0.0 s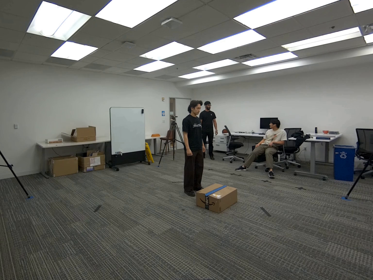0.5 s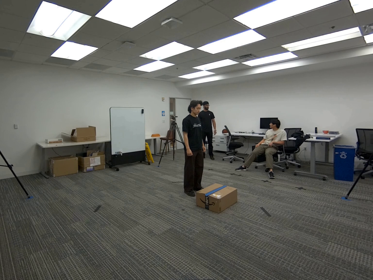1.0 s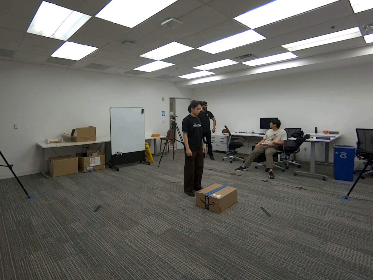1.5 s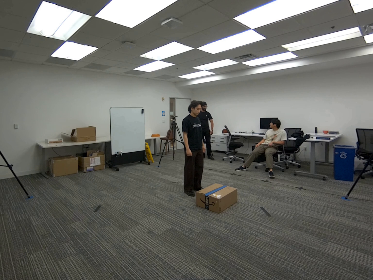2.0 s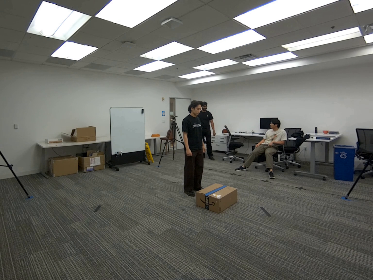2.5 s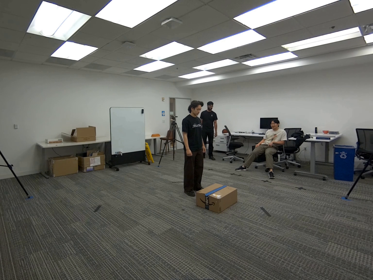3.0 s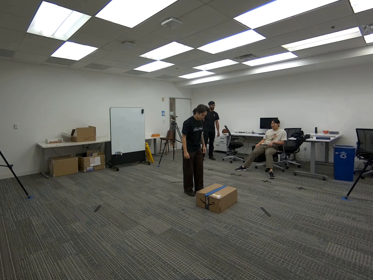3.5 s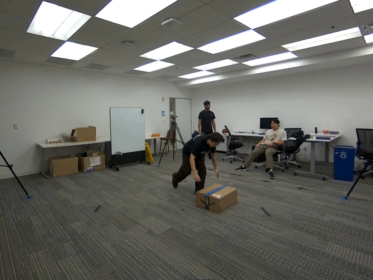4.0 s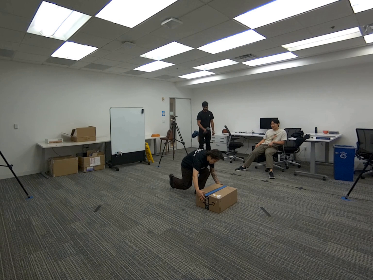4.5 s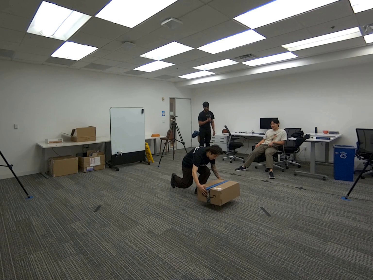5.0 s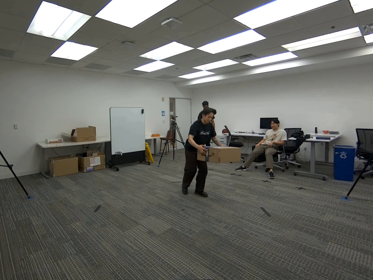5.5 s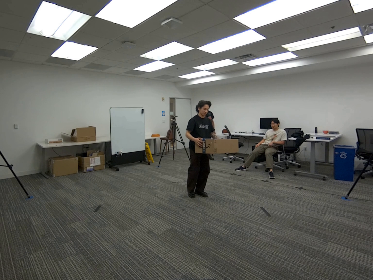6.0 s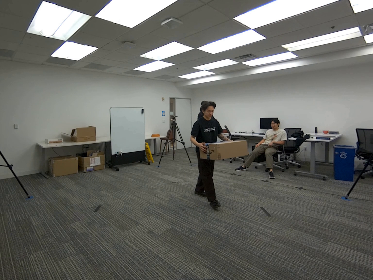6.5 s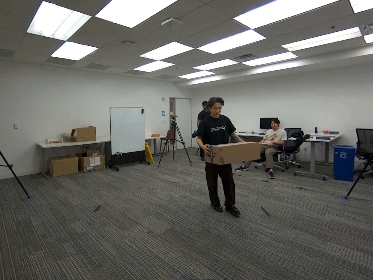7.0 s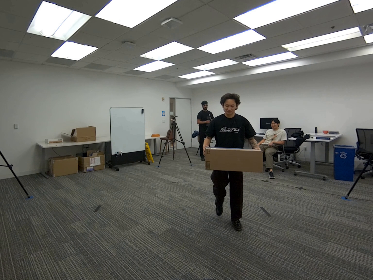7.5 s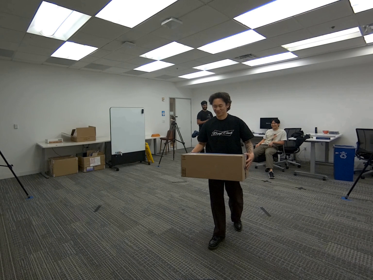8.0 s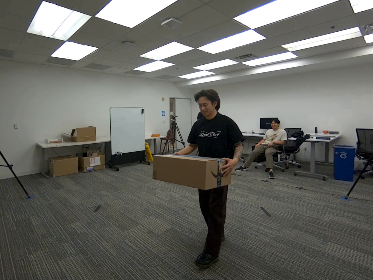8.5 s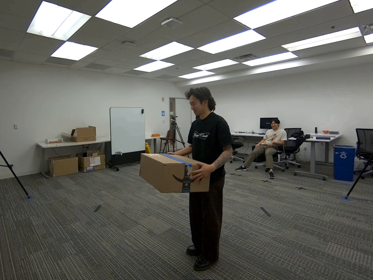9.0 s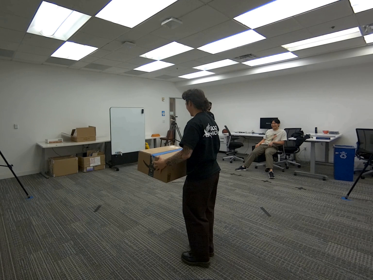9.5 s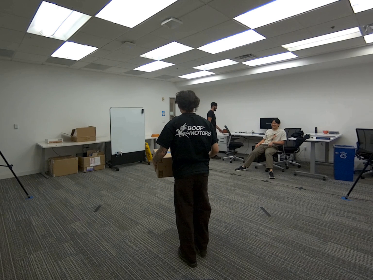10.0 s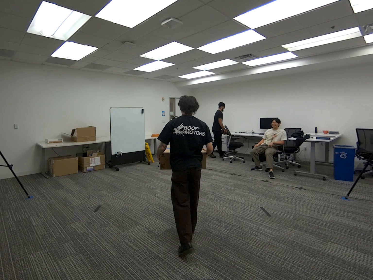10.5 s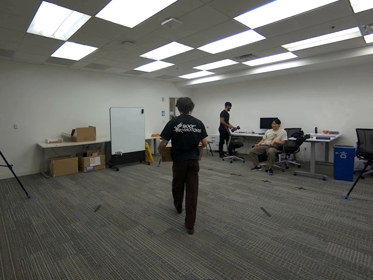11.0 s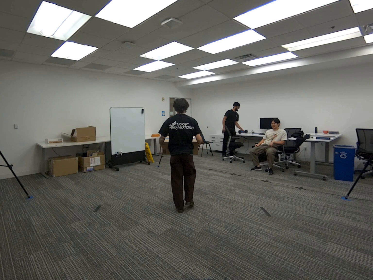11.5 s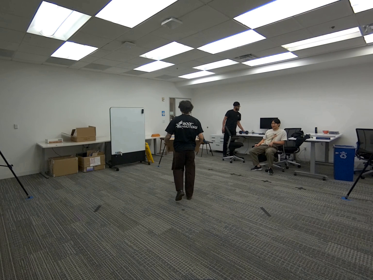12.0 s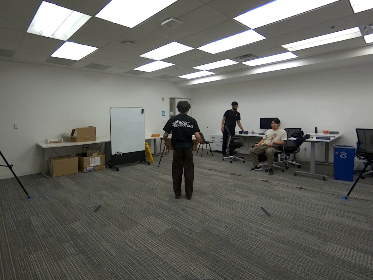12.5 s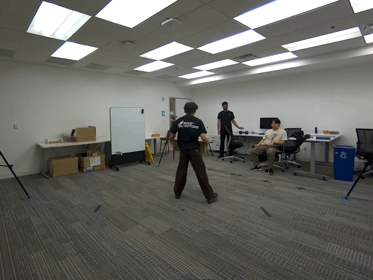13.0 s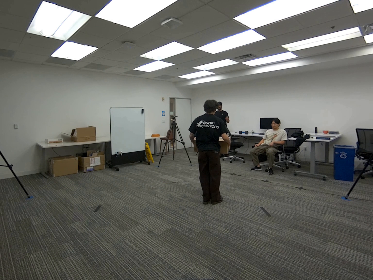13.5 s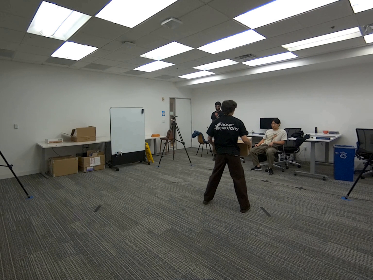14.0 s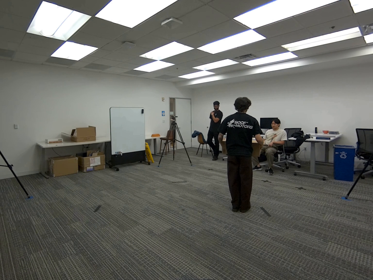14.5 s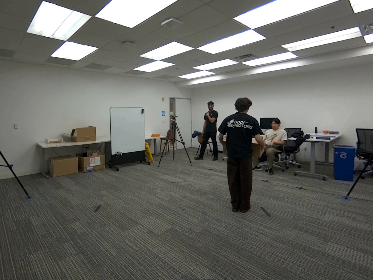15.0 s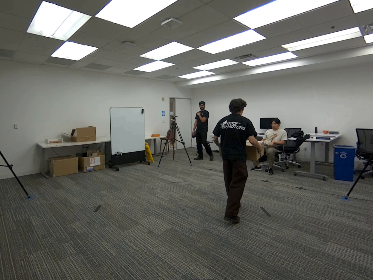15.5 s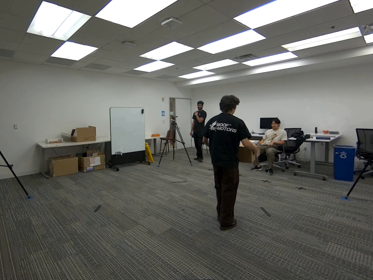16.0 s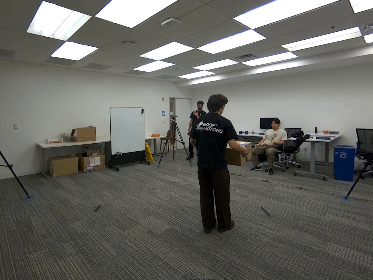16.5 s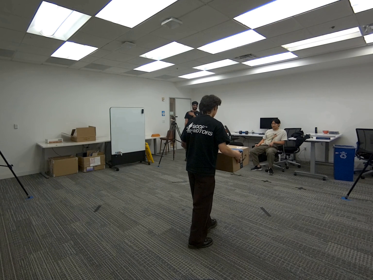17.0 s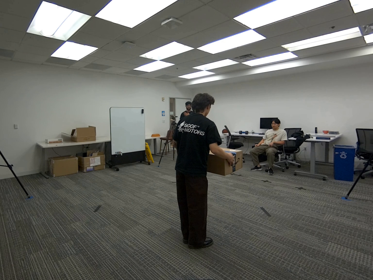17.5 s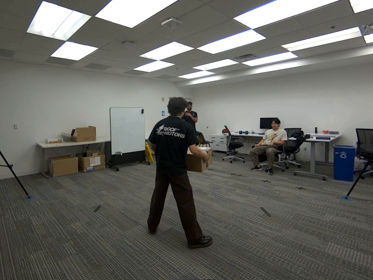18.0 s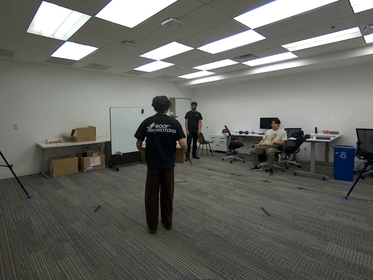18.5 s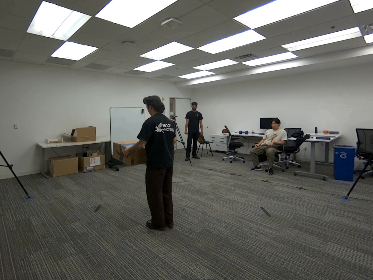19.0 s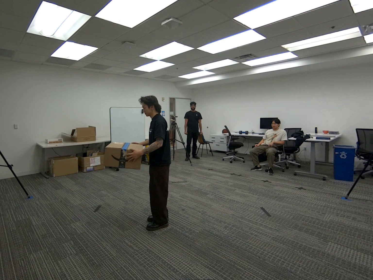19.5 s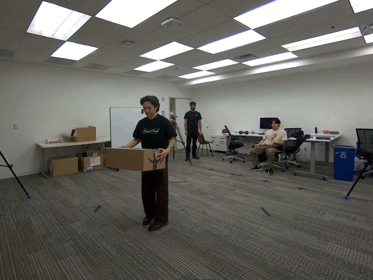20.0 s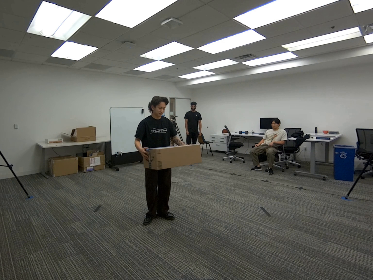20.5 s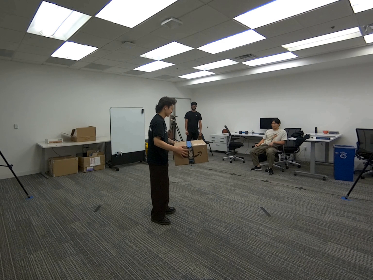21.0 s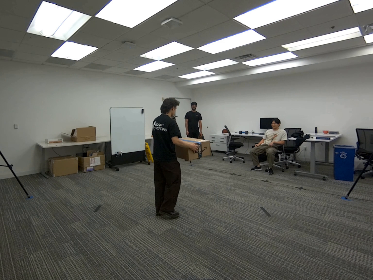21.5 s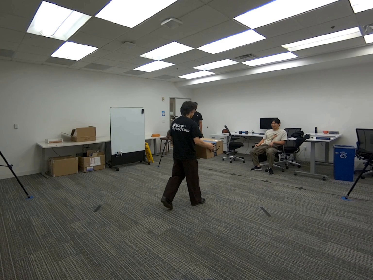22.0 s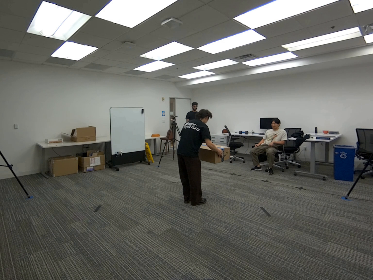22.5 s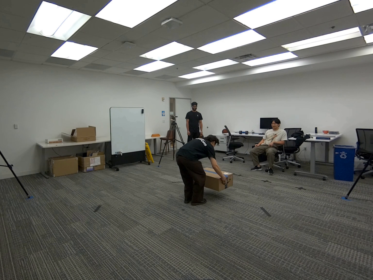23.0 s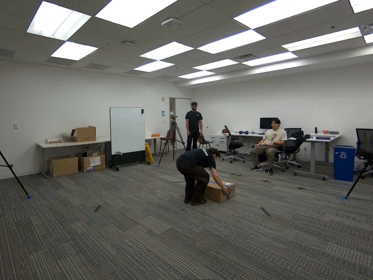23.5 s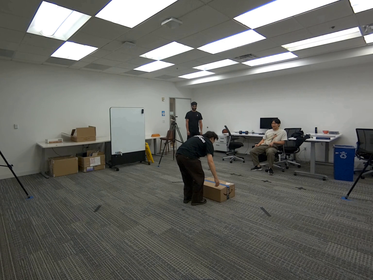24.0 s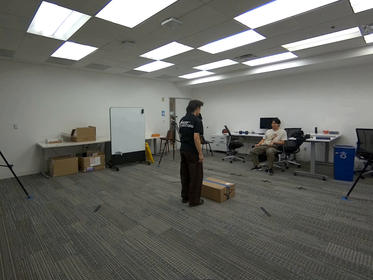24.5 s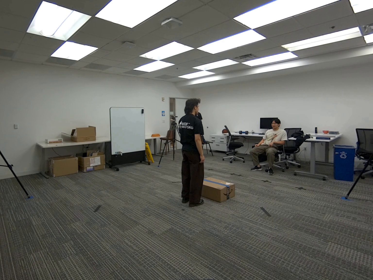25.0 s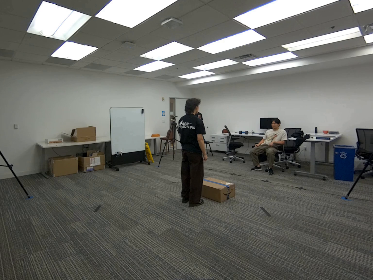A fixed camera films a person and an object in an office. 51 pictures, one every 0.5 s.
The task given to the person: Pick up cardboard box and place it back down on the floor. Repeat actions.
